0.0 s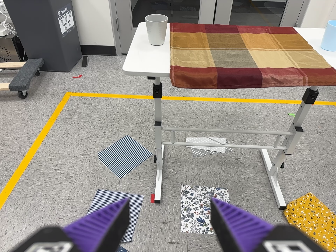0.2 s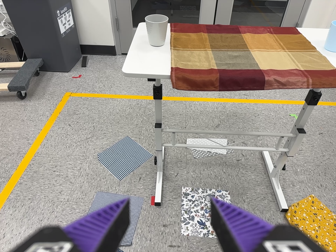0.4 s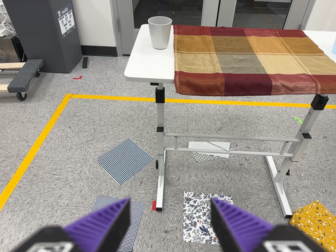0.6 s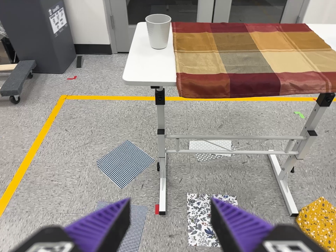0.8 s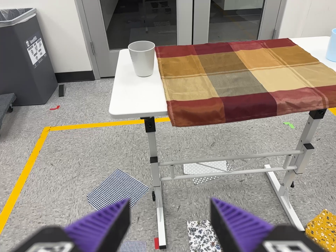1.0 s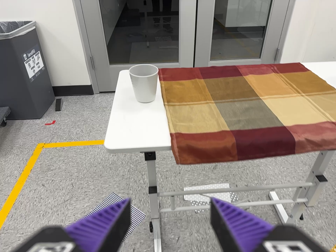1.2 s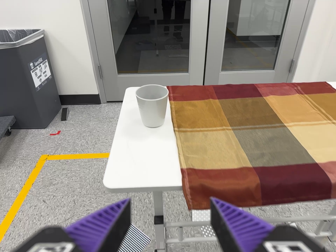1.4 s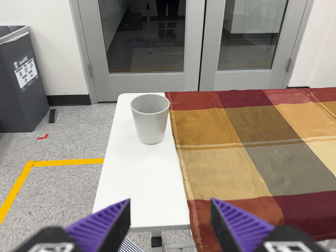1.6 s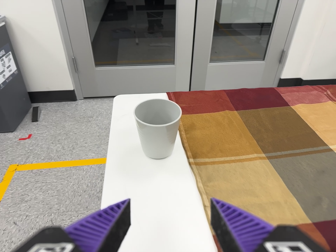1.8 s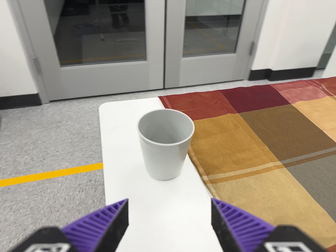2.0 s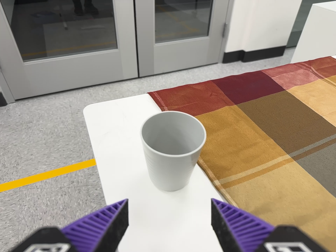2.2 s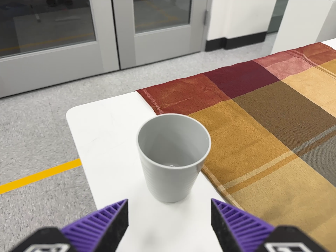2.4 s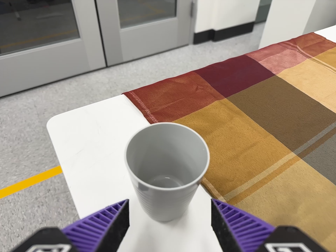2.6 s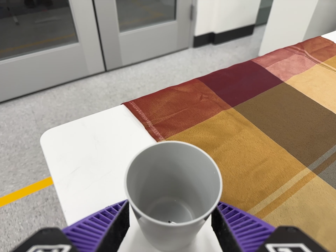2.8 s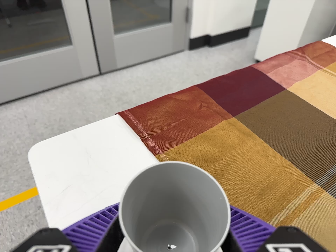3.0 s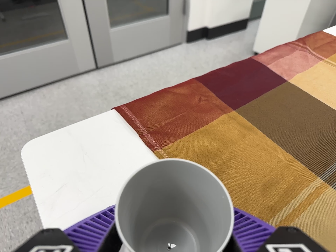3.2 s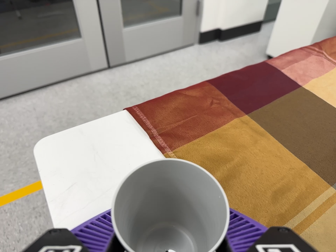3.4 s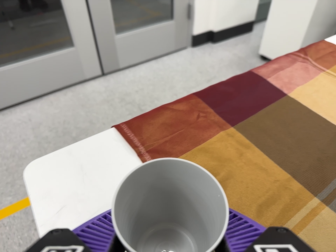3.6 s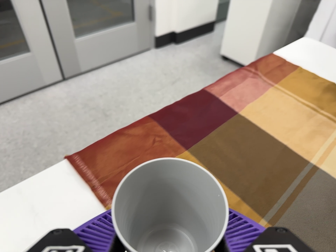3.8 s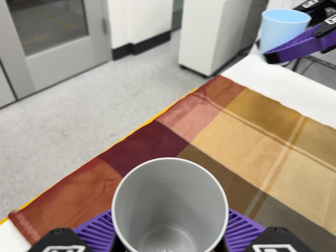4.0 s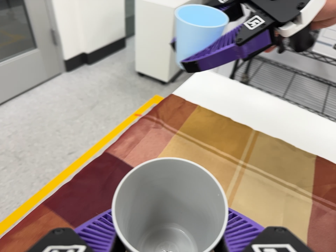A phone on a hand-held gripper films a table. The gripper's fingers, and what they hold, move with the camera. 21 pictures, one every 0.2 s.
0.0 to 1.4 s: The camera travels forward and toward the top of its view, about 40 cm, so what stands in front looms larger.
1.4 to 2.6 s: The camera pans to its right by about 20 degrees. It travels forward, to its left and toward the top of its view, about 34 cm, so what stands in front looms larger. Its aim tips toward the bottom of its view by about 10 degrees. It rolls about its line of sight by about 15 degrees, and the scene rotates counterclockwise.
2.6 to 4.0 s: The camera pans to its right by about 20 degrees. It travels toward the top of its view and to its right, about 20 cm, so close, fixed things drift downward. It rolls about its line of sight by about 15 degrees, and the scene rotates counterclockwise.
The film runs forward here.
